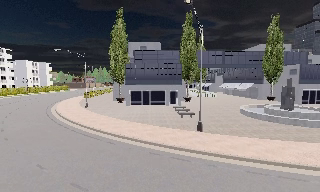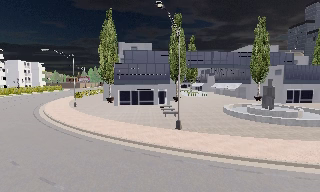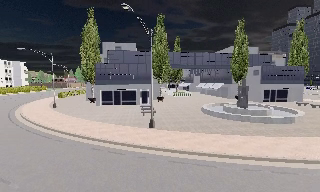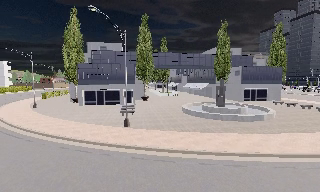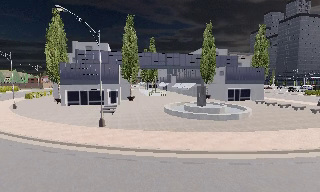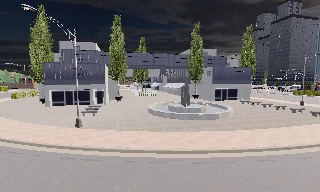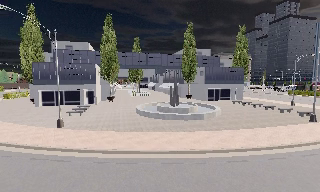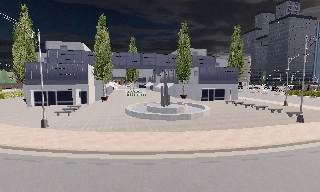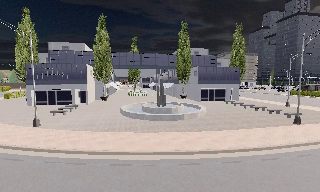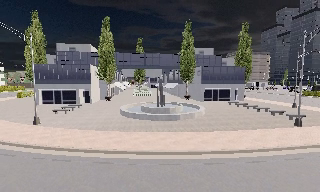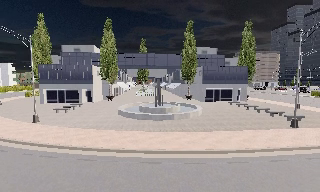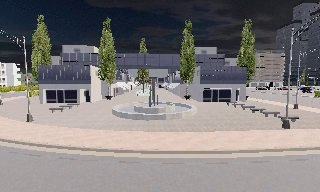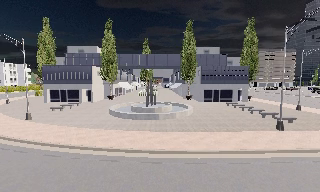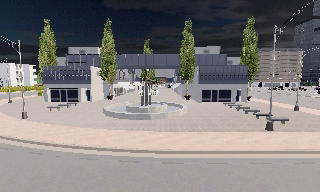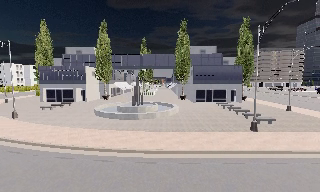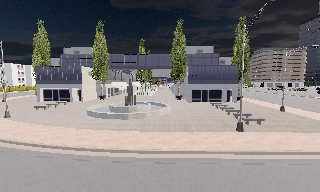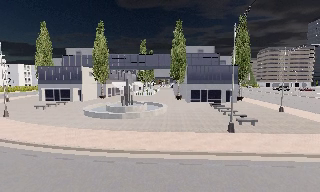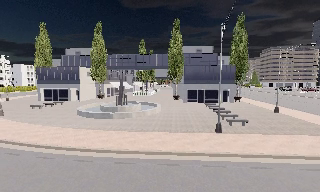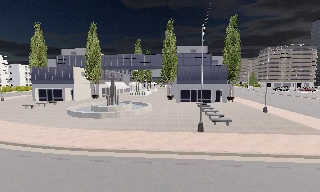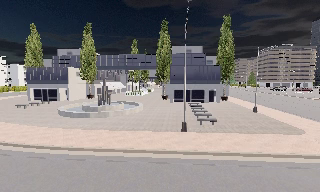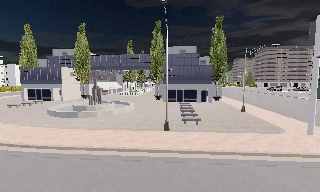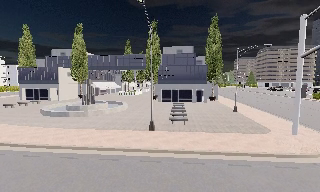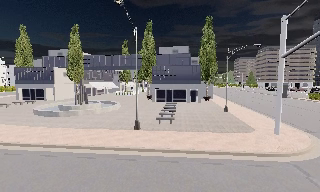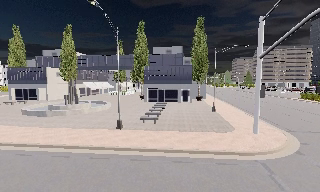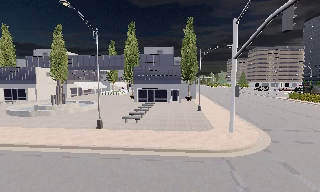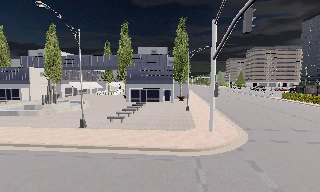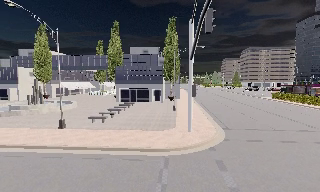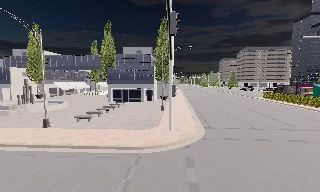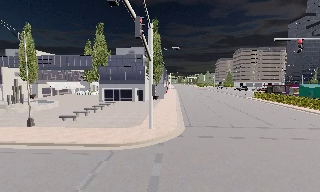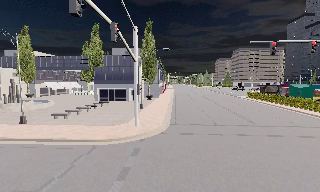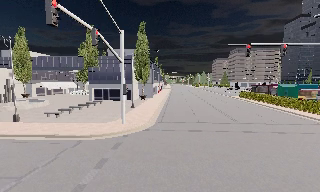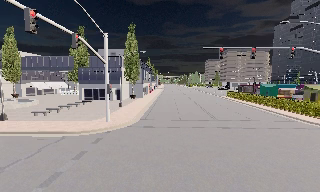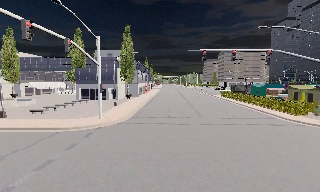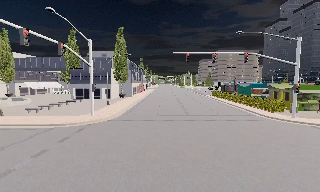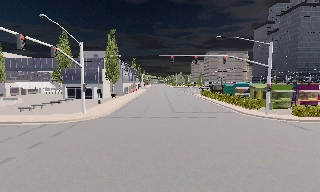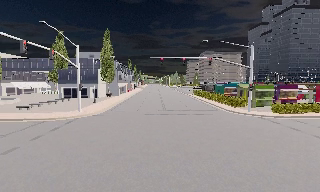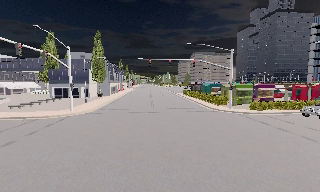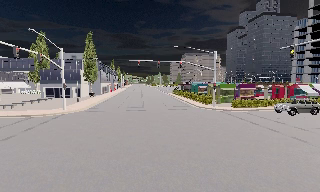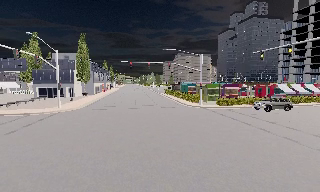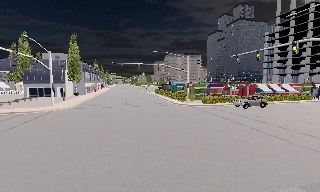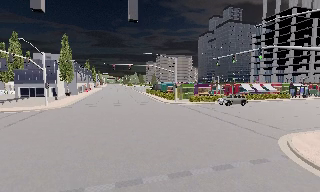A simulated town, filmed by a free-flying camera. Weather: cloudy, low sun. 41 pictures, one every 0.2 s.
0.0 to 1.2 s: The scene slides to the left, as the camera pans about 10 degrees to its right. It travels to its right, about 9 m, so close, fixed things drift to the left.
1.2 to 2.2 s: The camera pans to its left, which is counterclockwise from overhead, by about 10 degrees. It travels to its right, about 6 m, so close, fixed things drift to the left.
2.2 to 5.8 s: The camera travels to its right, about 25 m, so close, fixed things drift to the left.
5.8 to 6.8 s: The camera travels backward and to its right, about 7 m, so what stands in front gets smaller.
6.8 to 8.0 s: The camera pans to its right, which is clockwise from overhead, by about 15 degrees. It travels backward, about 10 m, so what stands in front gets smaller.
The film runs backward here.
